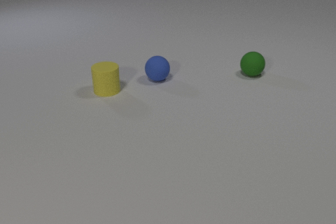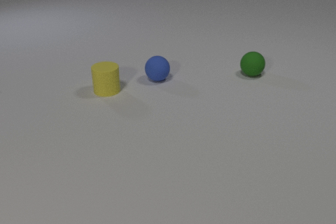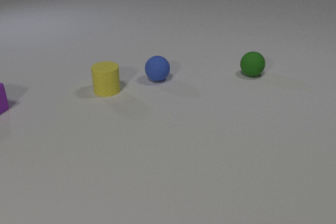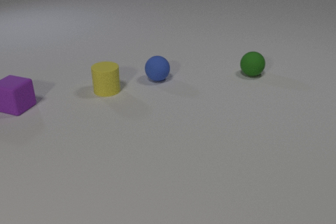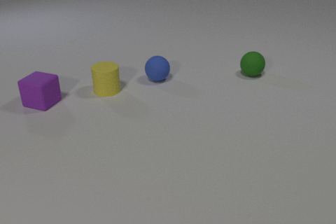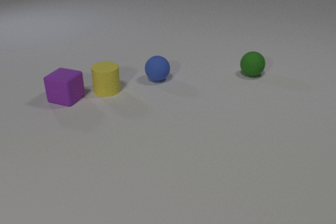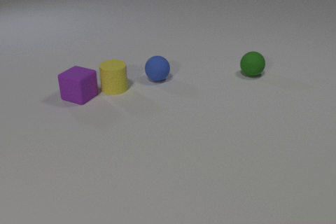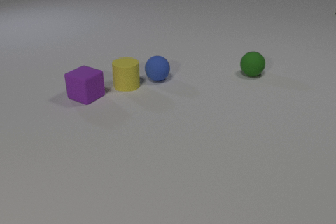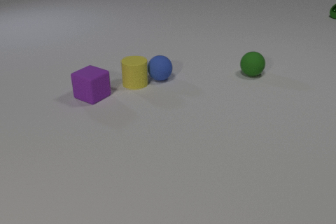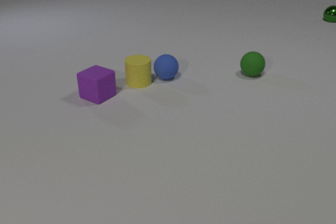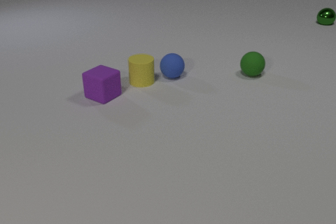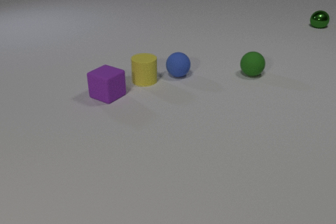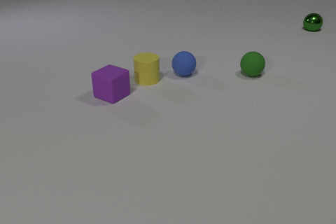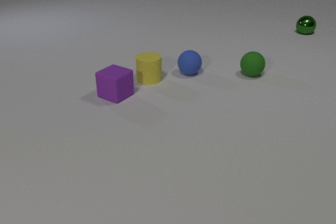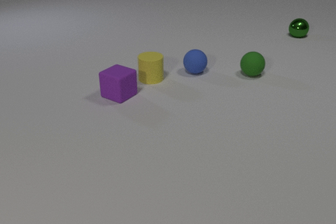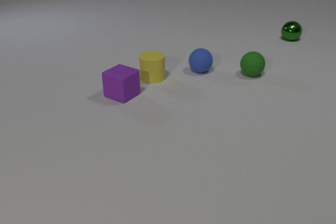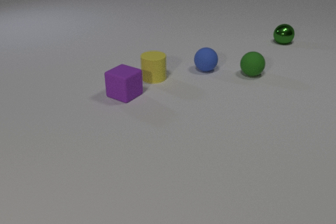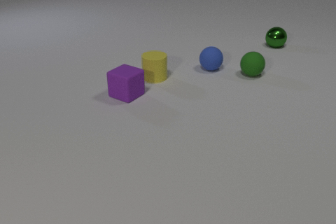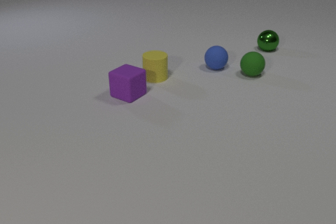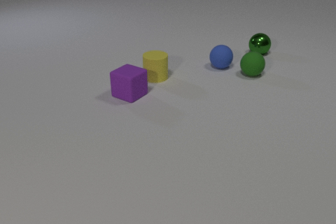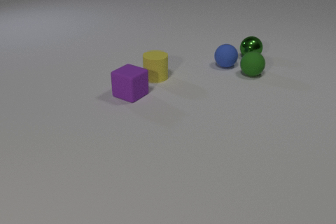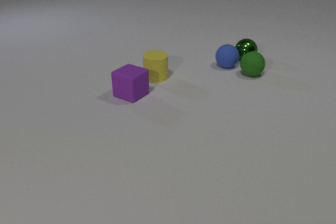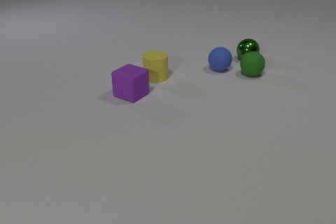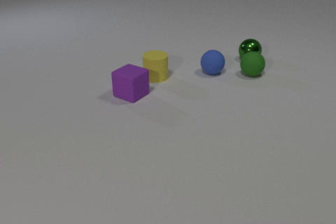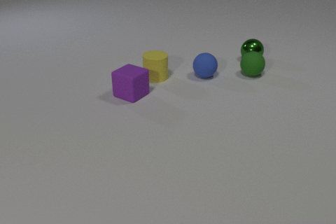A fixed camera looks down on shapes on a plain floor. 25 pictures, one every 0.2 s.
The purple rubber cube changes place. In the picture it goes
to the right.
The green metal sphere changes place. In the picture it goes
toward the camera.
0.0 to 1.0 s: The purple rubber cube comes in at the left edge, slides to the right.
1.0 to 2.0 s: The purple rubber cube slides to the right. The yellow rubber cylinder slides to the right and away from the camera. The blue rubber sphere rolls to the right and away from the camera. The green metal sphere comes in at the right edge, rolls toward the camera and to the left. The purple rubber cube and the yellow rubber cylinder collide. The yellow rubber cylinder and the blue rubber sphere collide.
2.0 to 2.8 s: The purple rubber cube slides to the right. The yellow rubber cylinder slides to the right and away from the camera. The blue rubber sphere rolls to the right and away from the camera. The green metal sphere rolls toward the camera and to the left.
2.8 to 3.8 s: The purple rubber cube slides to the right. The blue rubber sphere rolls to the right and away from the camera. The green metal sphere rolls toward the camera and to the left.
3.8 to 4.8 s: The blue rubber sphere rolls toward the camera and to the left. The green metal sphere rolls toward the camera. The blue rubber sphere and the green metal sphere collide.
How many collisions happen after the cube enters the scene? 3.
Are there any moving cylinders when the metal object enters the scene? yes.
Are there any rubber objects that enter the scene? yes.
